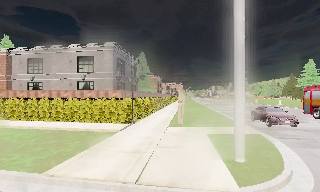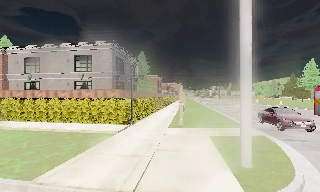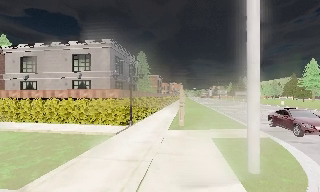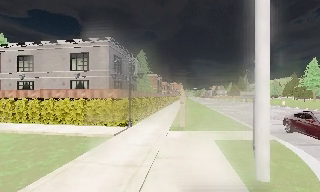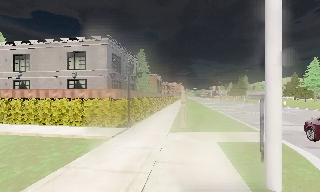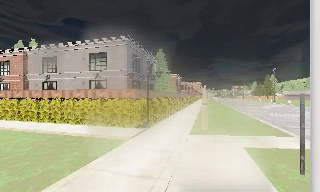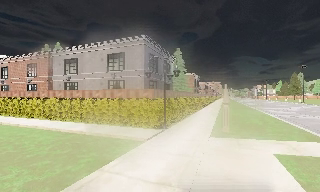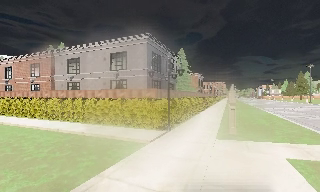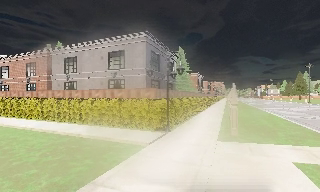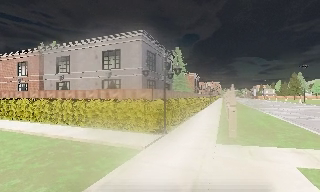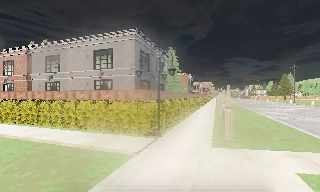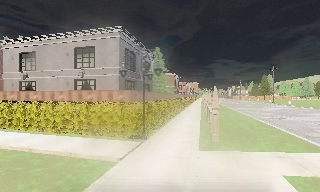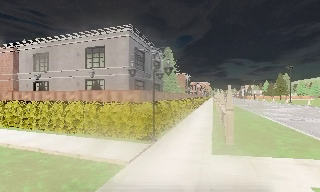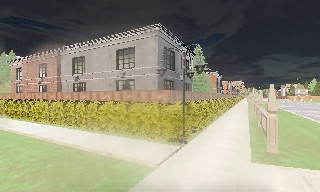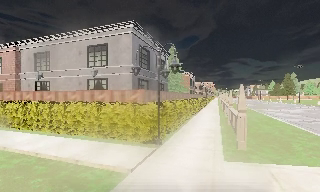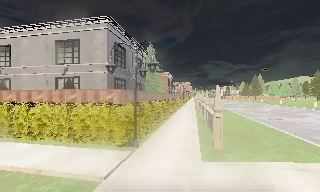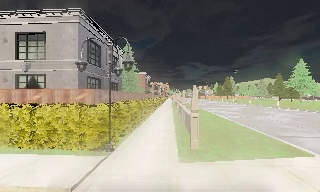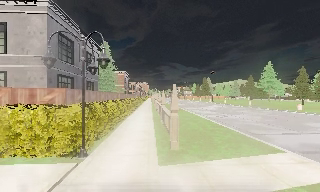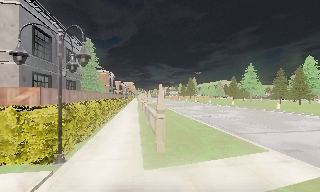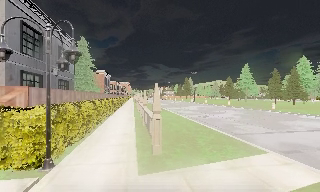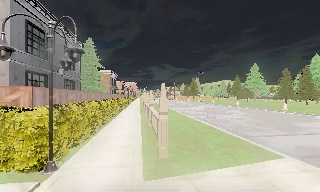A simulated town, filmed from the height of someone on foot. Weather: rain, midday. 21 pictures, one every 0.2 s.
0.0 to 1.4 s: The scene slides to the right, as the camera pans about 15 degrees to its left. It travels forward, about 2.5 m, so what stands in front looms larger.
1.4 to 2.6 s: The camera travels forward, about 2 m, so what stands in front looms larger.
2.6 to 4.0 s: The camera swings to its right by about 35 degrees, and the scene slides to the left. It travels forward, about 2 m.
The film runs forward here.
